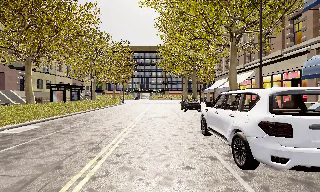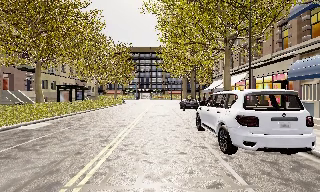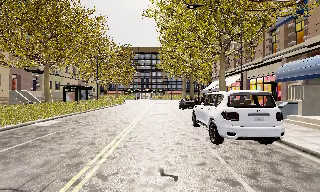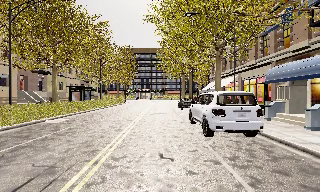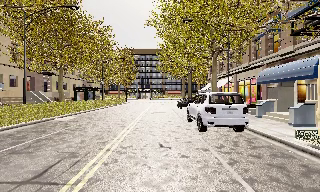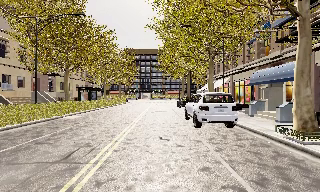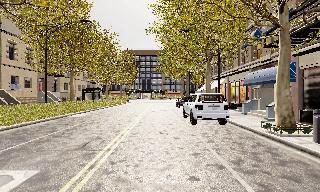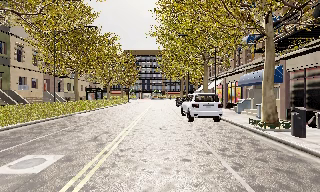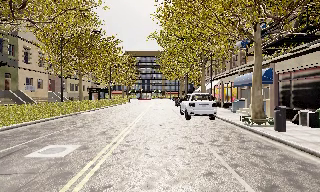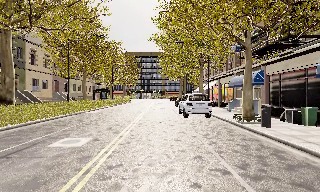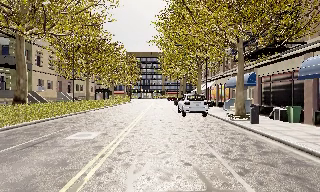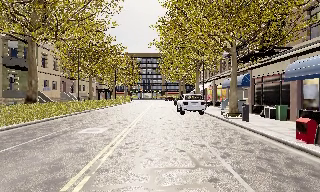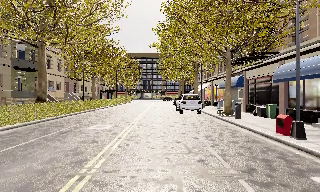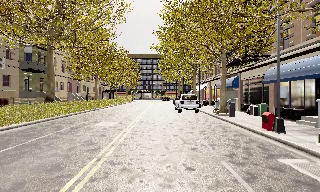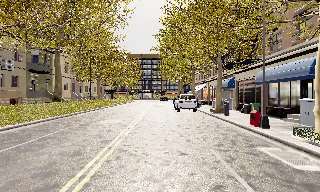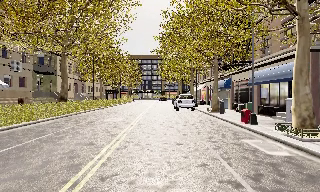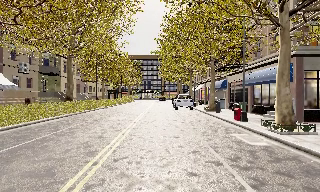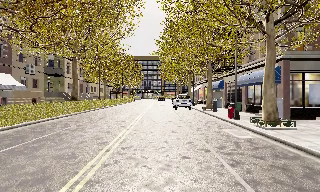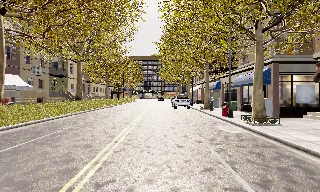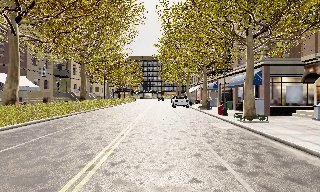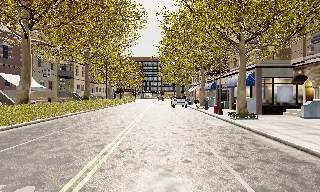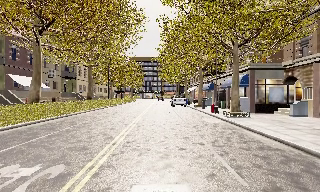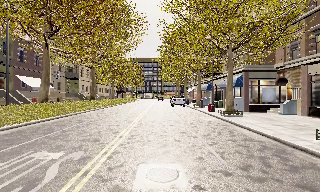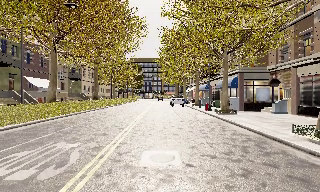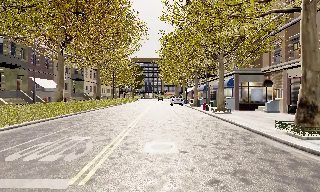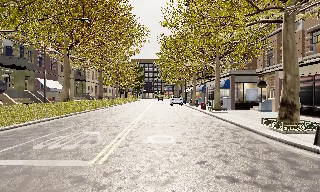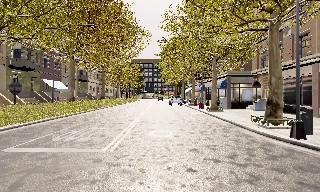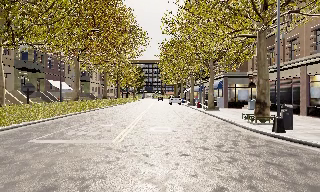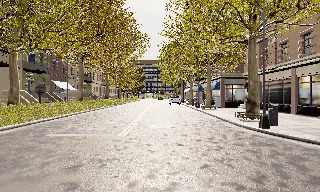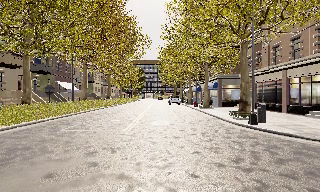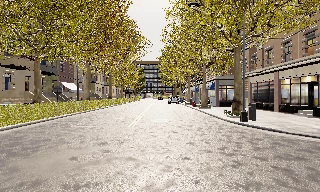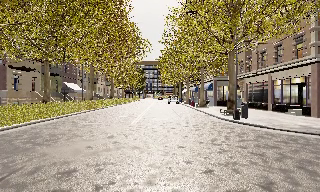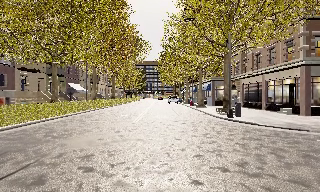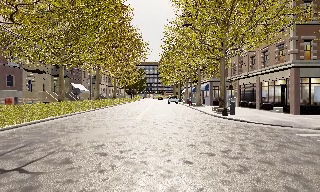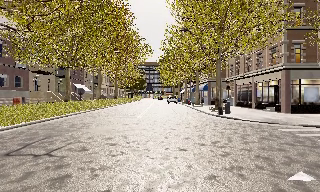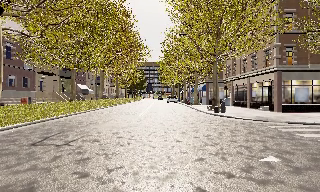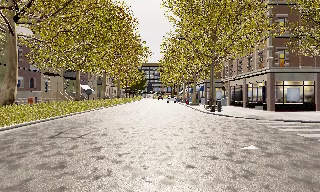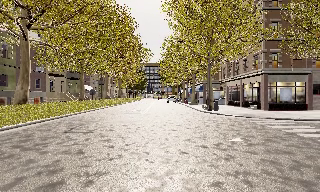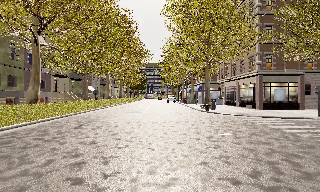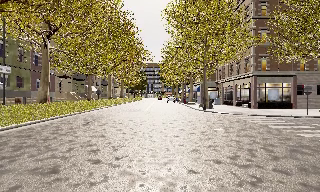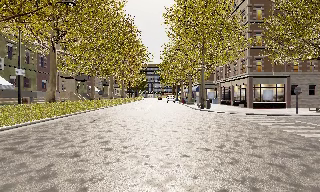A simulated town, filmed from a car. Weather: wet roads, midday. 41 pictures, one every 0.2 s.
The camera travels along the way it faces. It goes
backward.
0.0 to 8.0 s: The camera travels backward, about 40 m, so what stands in front gets smaller.
The film runs backward here.
